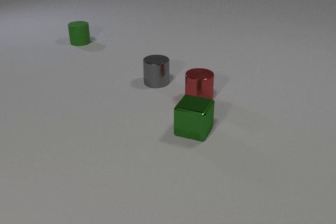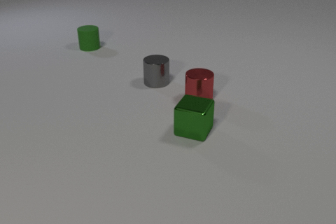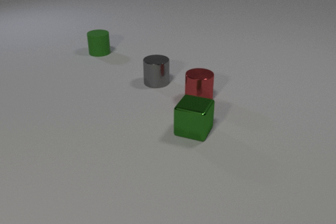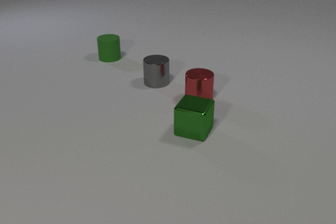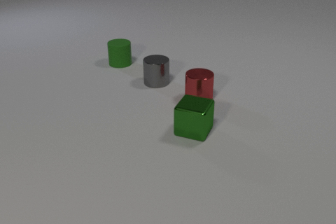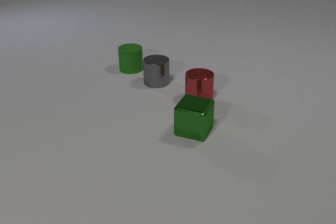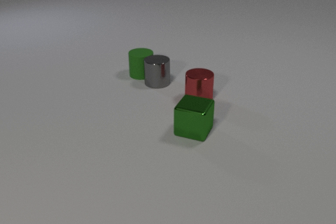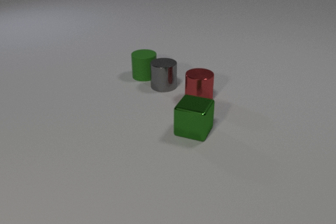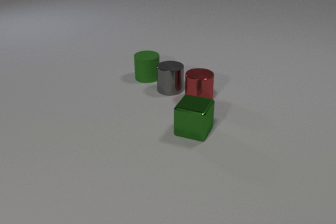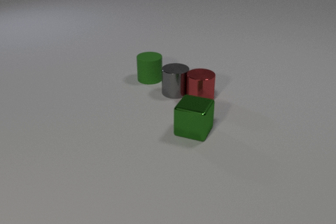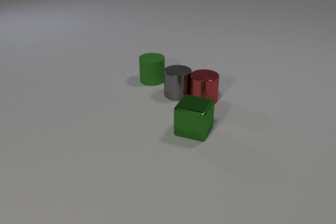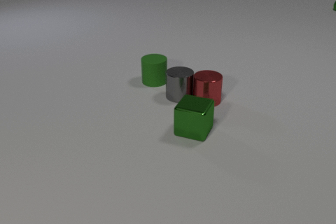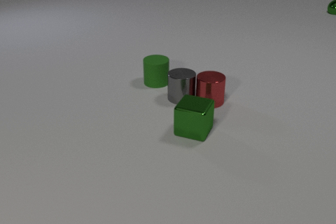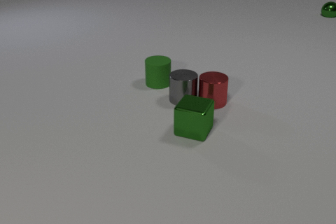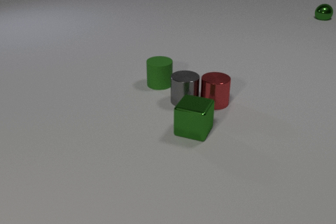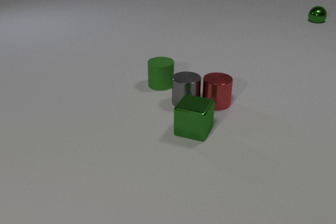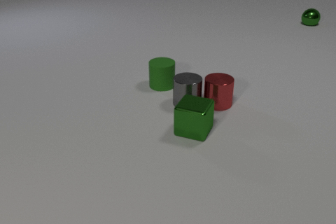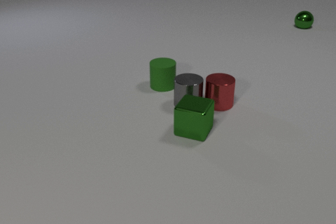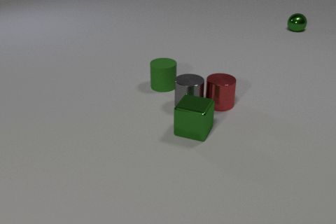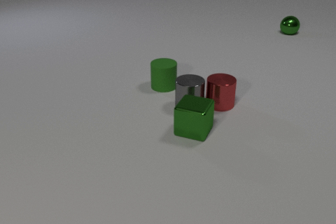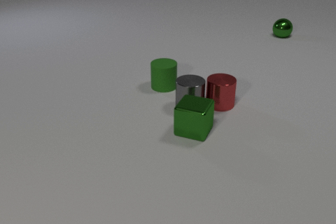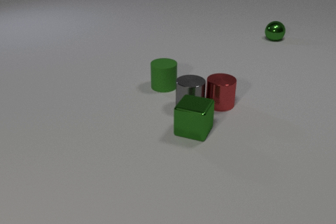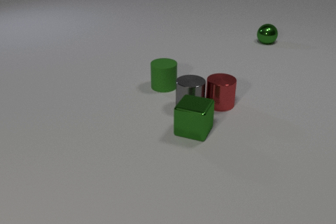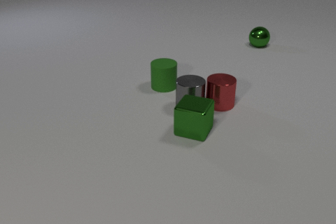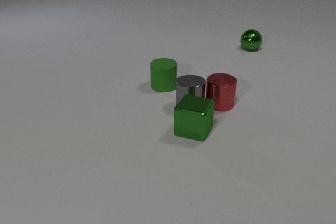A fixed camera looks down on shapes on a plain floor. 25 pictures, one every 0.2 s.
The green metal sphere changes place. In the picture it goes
toward the camera.
The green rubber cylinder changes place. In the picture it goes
toward the camera.
0.0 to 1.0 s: The green rubber cylinder slides toward the camera and to the right.
1.0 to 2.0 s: The green rubber cylinder slides toward the camera and to the right. The gray metal cylinder slides toward the camera and to the right. The green rubber cylinder and the gray metal cylinder collide. The gray metal cylinder and the red metal cylinder collide.
2.0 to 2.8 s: The green rubber cylinder slides toward the camera and to the right. The gray metal cylinder slides toward the camera and to the right. The green metal sphere comes in at the right edge, rolls toward the camera and to the left. The red metal cylinder slides to the right.
2.8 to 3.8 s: The green rubber cylinder slides toward the camera. The gray metal cylinder slides toward the camera. The green metal sphere rolls toward the camera and to the left.
3.8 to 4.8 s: The green metal sphere rolls toward the camera and to the left.
What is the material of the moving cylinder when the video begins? rubber.
How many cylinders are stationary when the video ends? 3.
What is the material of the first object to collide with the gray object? rubber.
